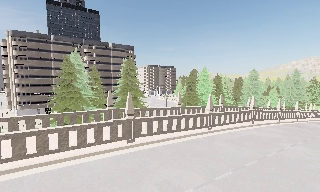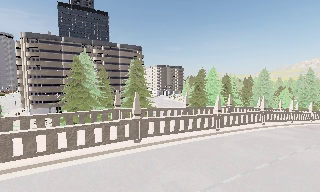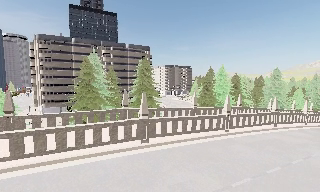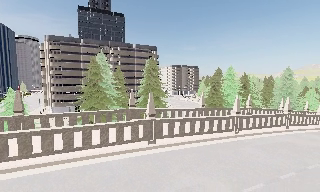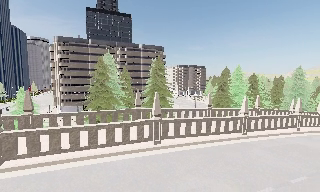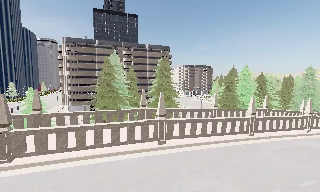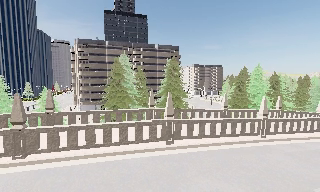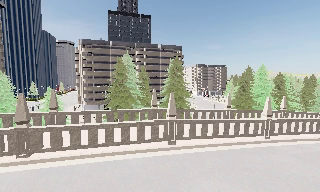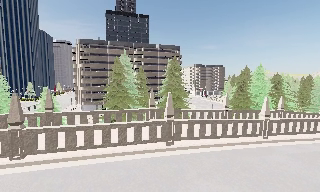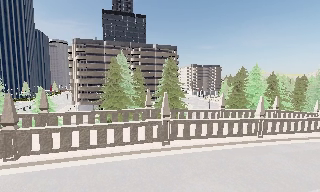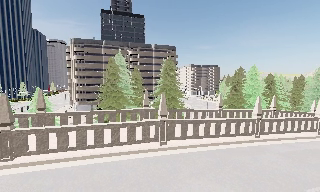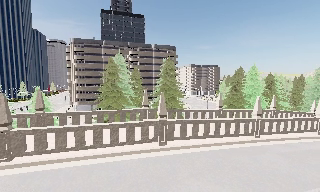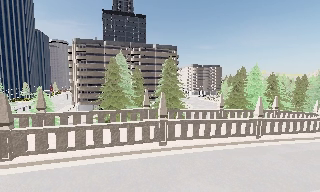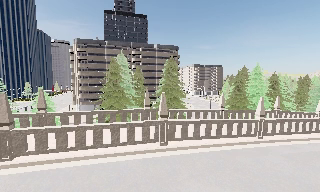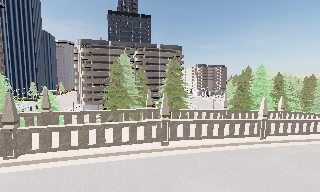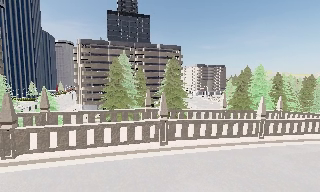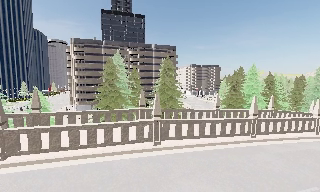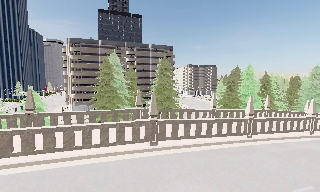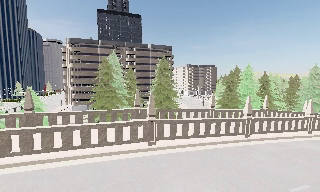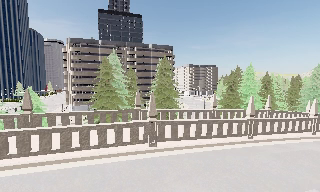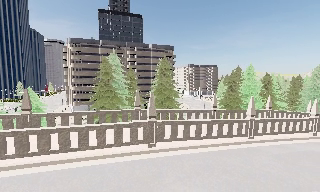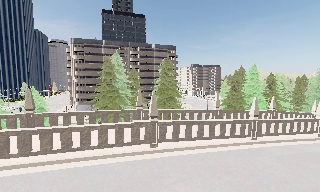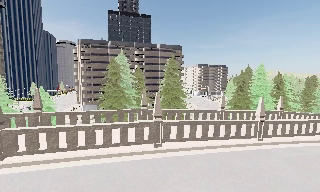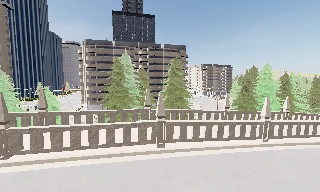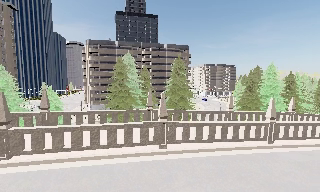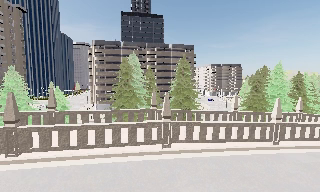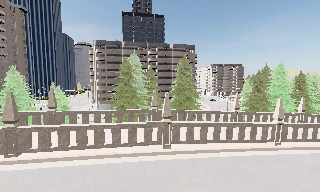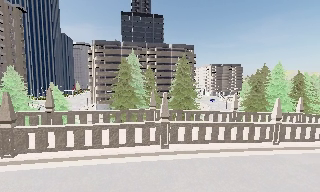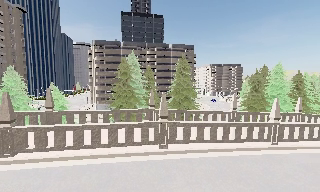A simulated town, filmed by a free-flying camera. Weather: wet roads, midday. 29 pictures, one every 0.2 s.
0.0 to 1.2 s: The camera pans to its left, which is counterclockwise from overhead, by about 15 degrees.
1.2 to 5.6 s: The camera travels to its right and forward, about 1.5 m.
The film runs backward here.
